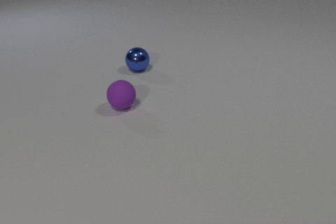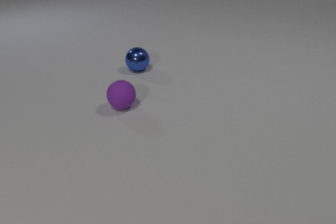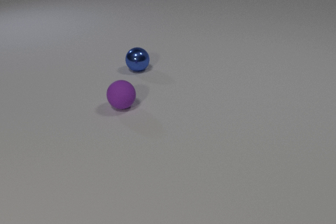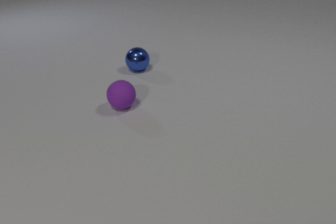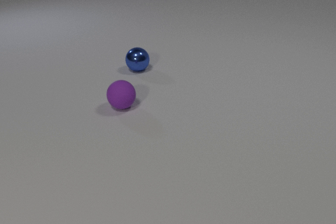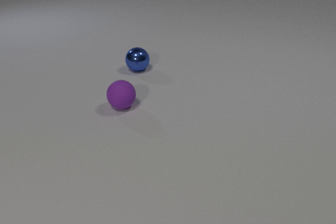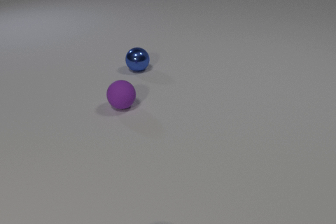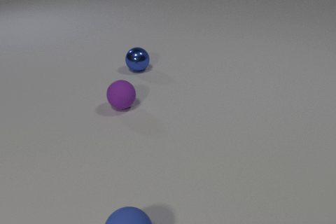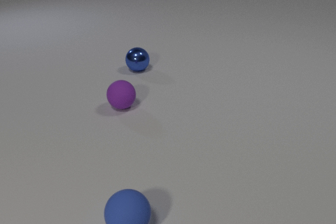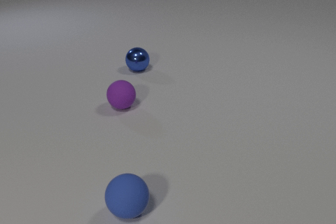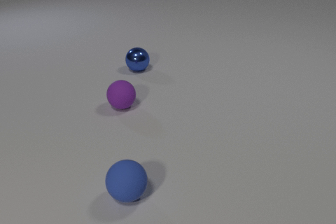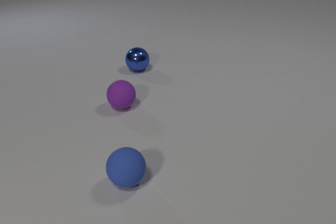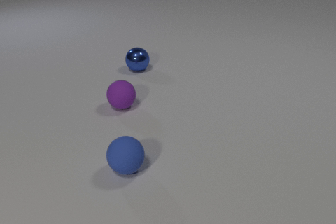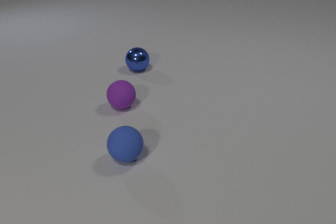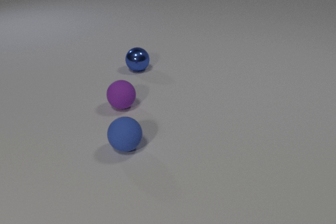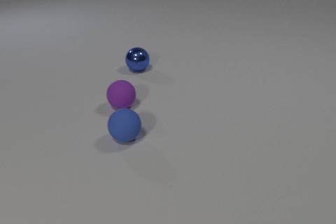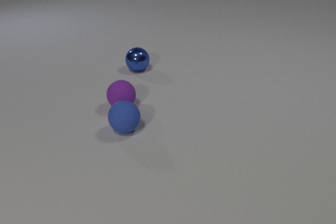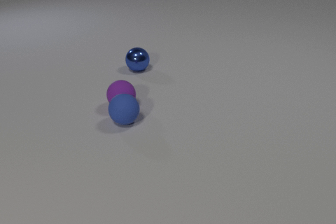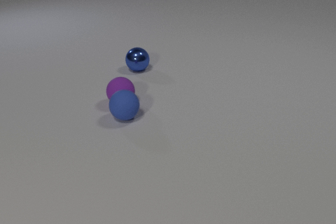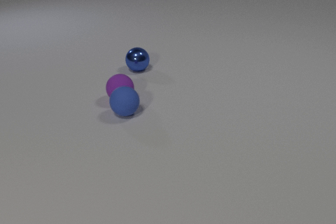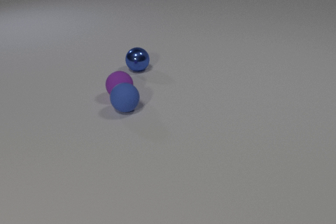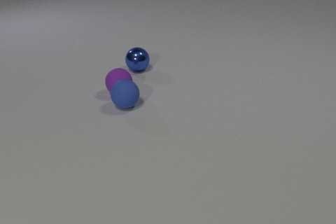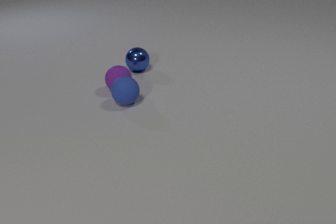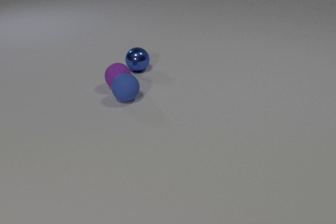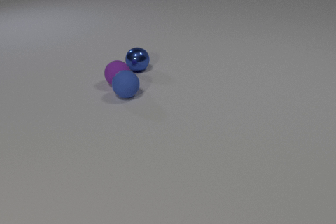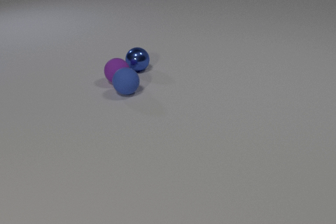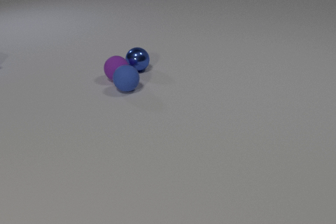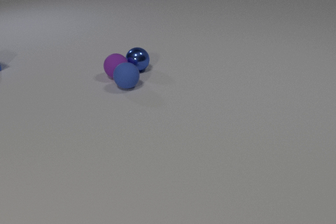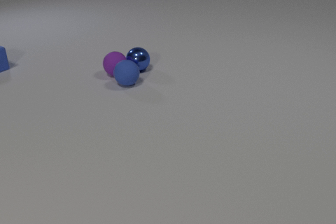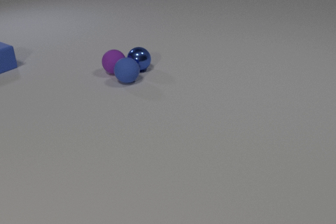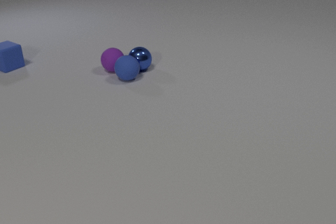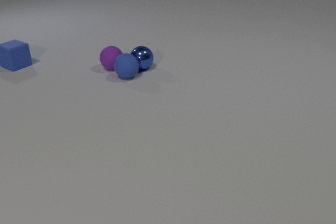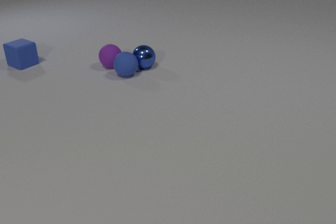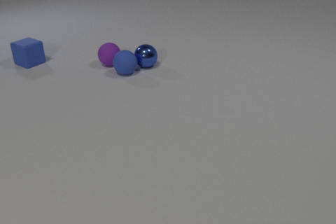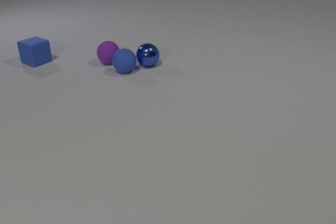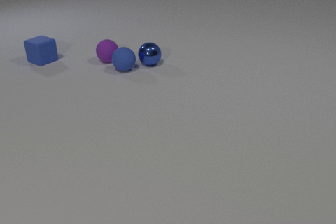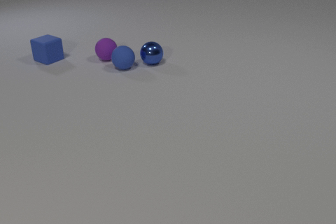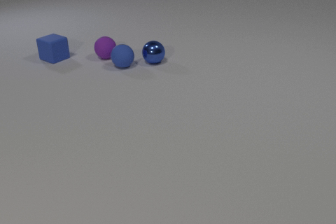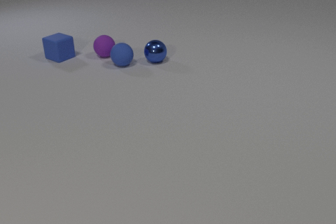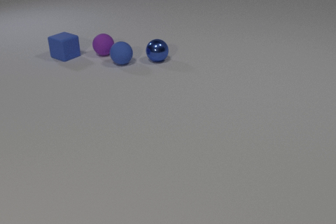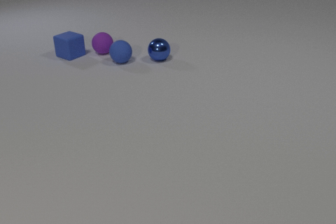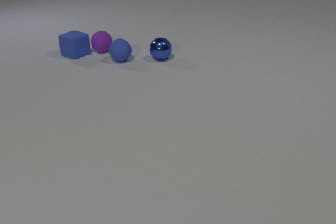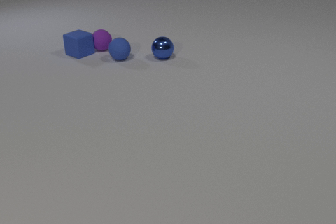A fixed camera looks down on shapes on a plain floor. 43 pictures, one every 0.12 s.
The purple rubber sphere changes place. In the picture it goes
away from the camera.
The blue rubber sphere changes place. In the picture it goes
away from the camera.
0.00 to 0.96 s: The blue rubber sphere comes in at the bottom edge, rolls away from the camera.
0.96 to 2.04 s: The blue rubber sphere rolls away from the camera. The blue rubber sphere and the purple rubber sphere collide.
2.04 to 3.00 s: The blue rubber sphere rolls away from the camera. The purple rubber sphere rolls away from the camera.
3.00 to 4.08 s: The blue rubber sphere rolls away from the camera. The purple rubber sphere rolls away from the camera. The blue metal sphere rolls away from the camera and to the right. The blue rubber cube comes in at the left edge, slides to the right. The purple rubber sphere and the blue metal sphere collide. The blue rubber sphere and the blue metal sphere collide.
4.08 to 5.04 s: The blue rubber sphere rolls away from the camera. The purple rubber sphere rolls away from the camera. The blue metal sphere rolls away from the camera and to the right. The blue rubber cube slides to the right. The purple rubber sphere and the blue rubber cube collide.
What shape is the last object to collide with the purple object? cube.
What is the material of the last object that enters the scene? rubber.
How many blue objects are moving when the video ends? 3.
